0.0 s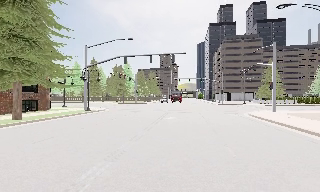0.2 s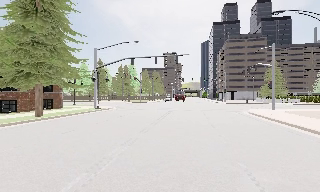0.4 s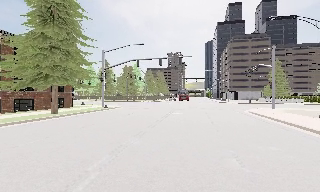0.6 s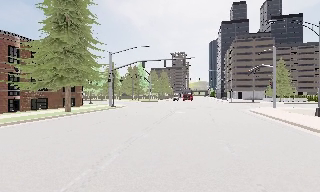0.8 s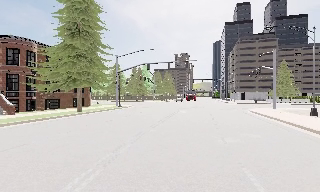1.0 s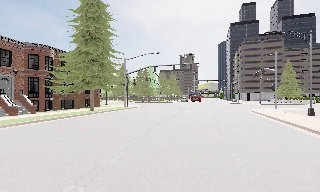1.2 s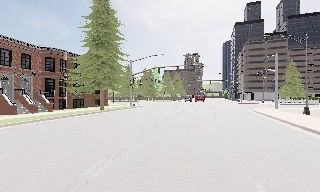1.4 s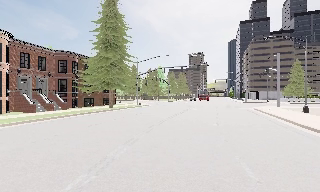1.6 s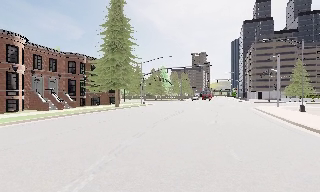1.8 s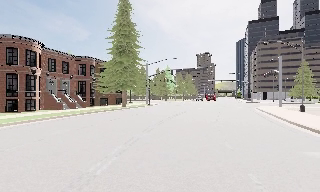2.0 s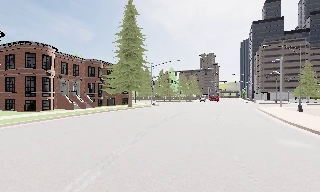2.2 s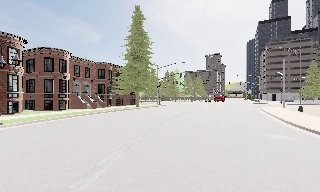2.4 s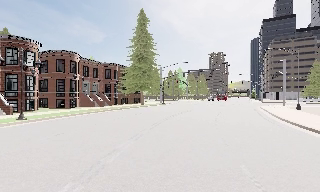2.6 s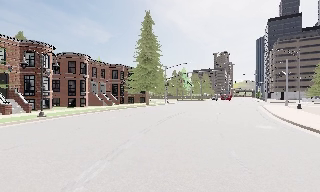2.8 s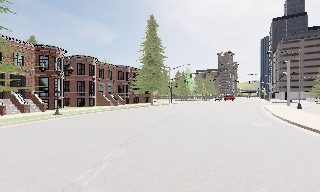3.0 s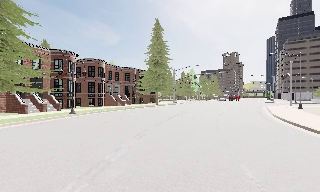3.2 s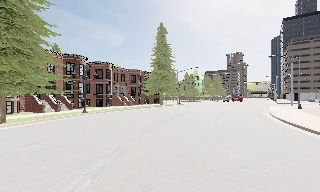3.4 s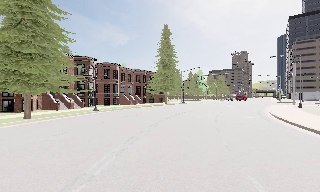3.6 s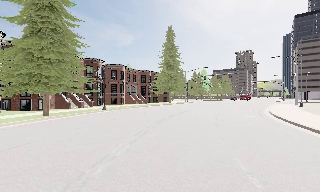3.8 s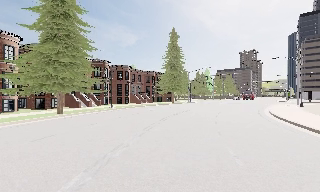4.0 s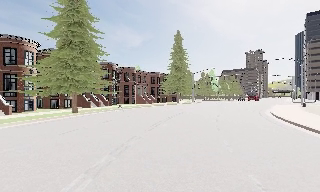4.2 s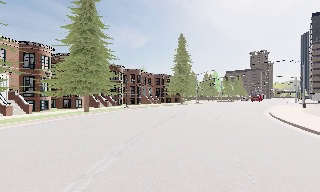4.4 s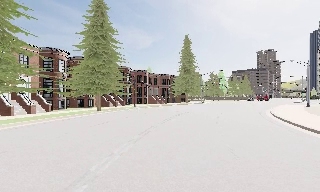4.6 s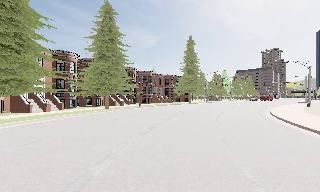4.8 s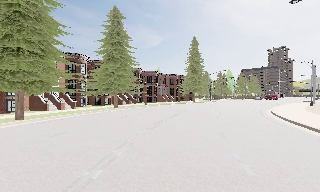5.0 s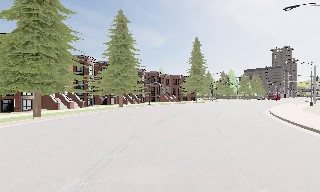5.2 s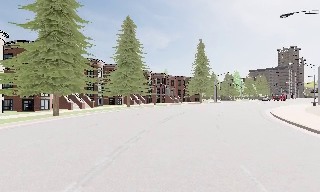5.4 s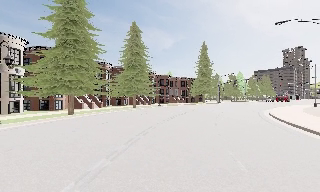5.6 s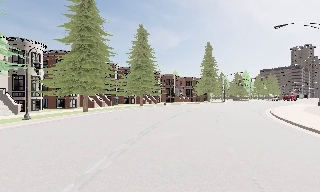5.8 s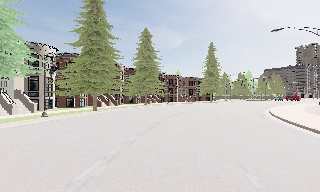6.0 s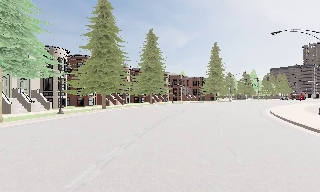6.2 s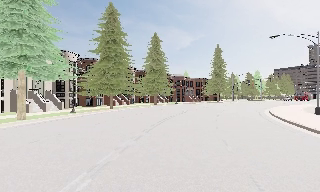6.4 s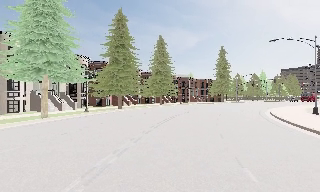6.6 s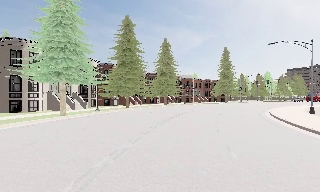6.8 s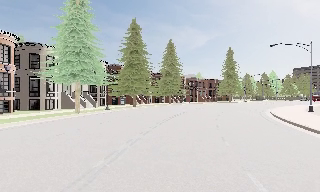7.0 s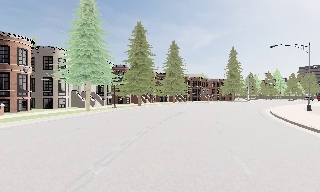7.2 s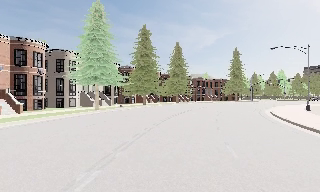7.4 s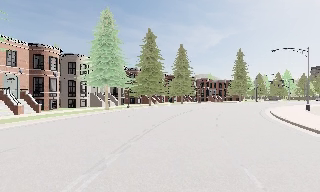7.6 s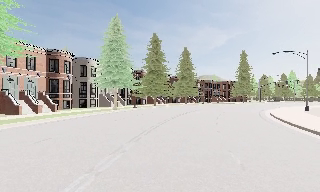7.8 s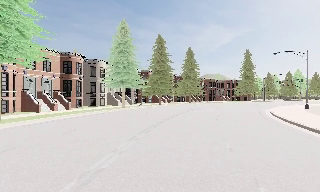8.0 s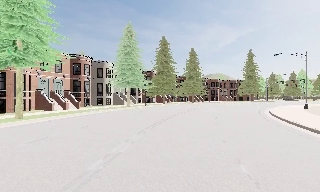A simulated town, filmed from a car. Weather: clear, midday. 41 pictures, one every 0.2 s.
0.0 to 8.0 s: The camera pans to its left, which is counterclockwise from overhead, by about 60 degrees. It travels backward, about 45 m.
The film runs backward here.
